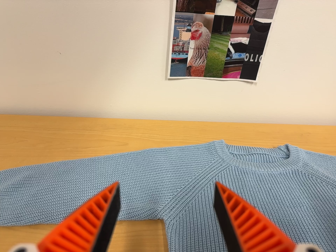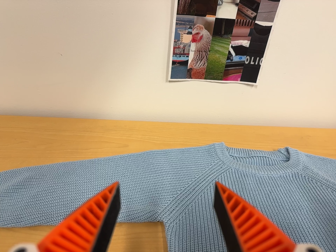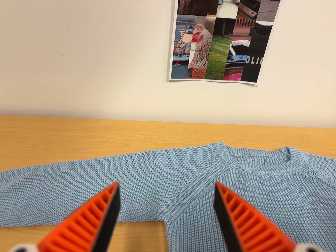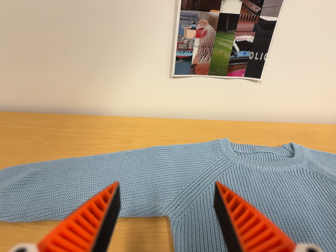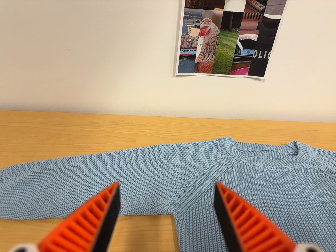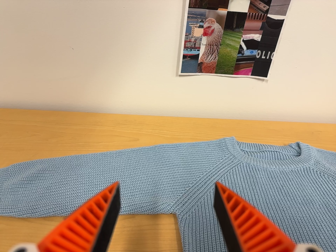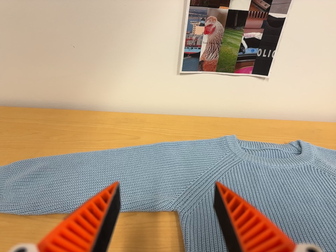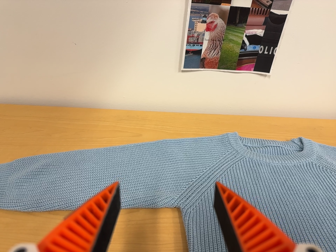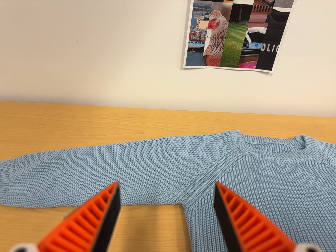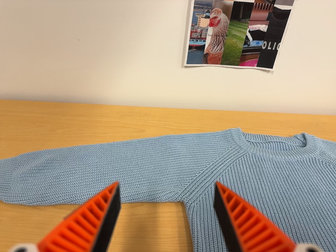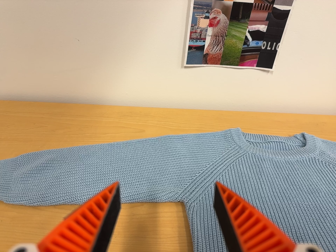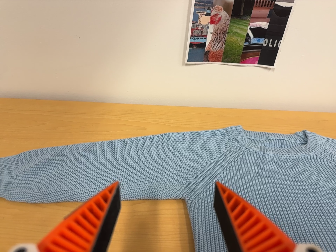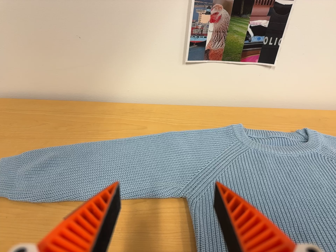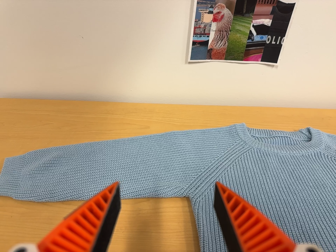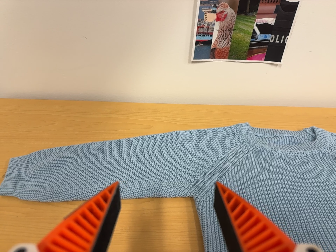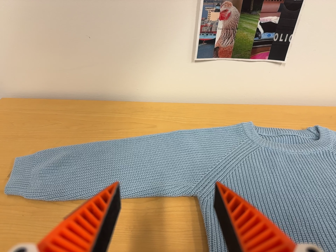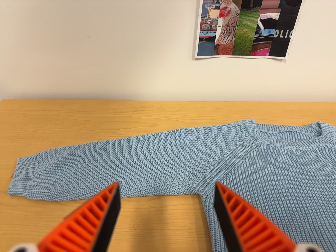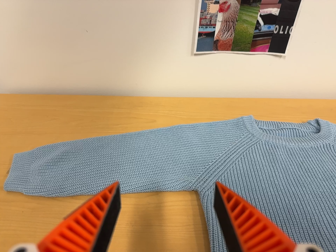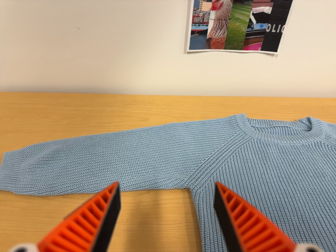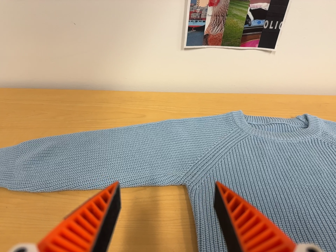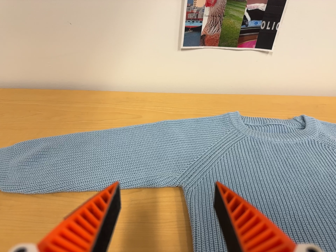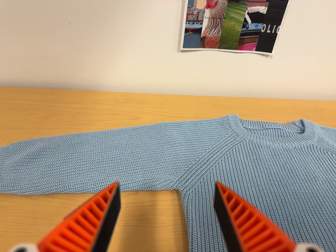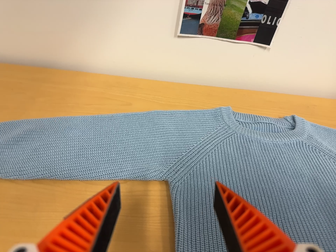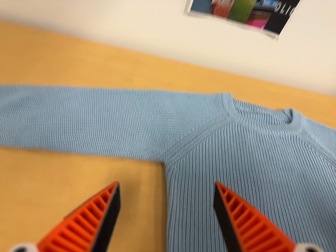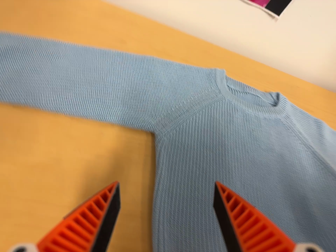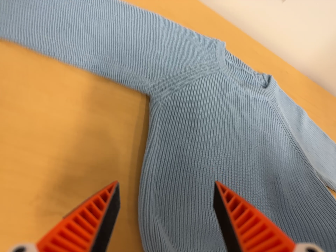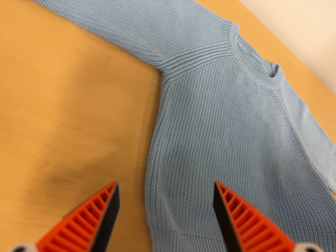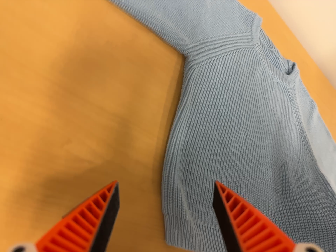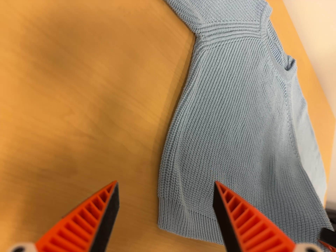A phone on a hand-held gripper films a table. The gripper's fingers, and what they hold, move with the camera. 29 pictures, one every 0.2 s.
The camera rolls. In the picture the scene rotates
clockwise.
The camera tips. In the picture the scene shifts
upward.
0.0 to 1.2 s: The camera shifts only a little, or ends up much as it began.
1.2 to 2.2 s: The camera keeps its place and its aim.
2.2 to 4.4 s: The camera shifts only a little, or ends up much as it began.
4.4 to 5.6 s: The camera pans to its right by about 25 degrees. It travels to its left, about 18 cm. Its aim tips toward the bottom of its view by about 30 degrees, and the scene shifts upward. It rolls about its line of sight by about 40 degrees, and the scene rotates clockwise.
The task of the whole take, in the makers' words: fold up.
The film runs forward here.
